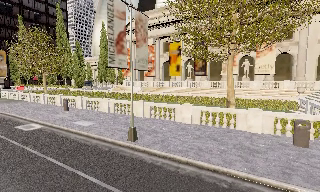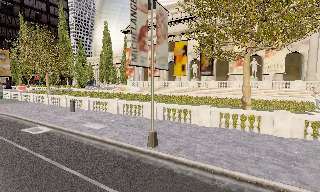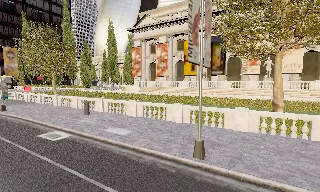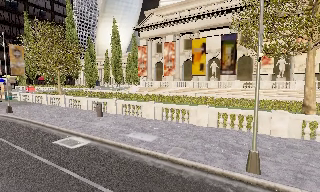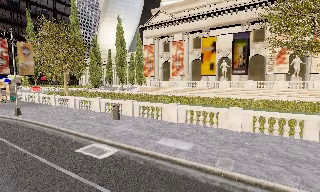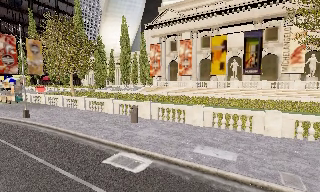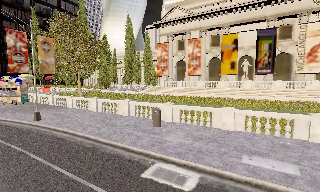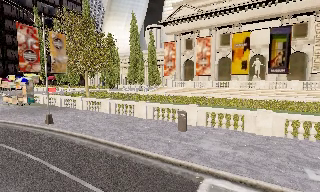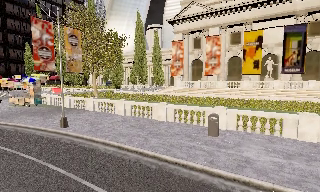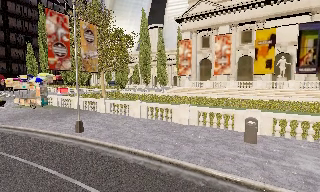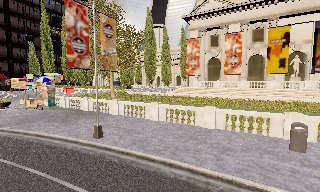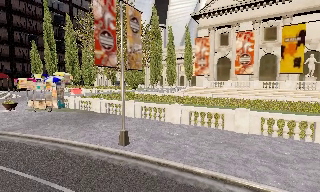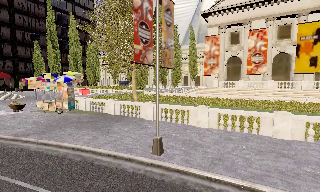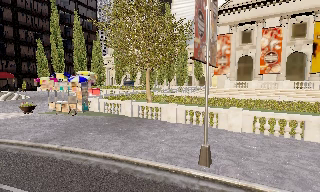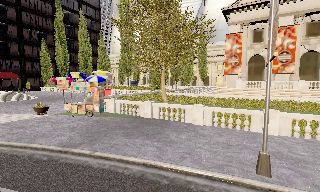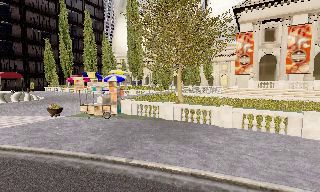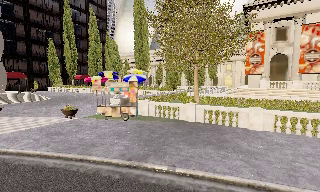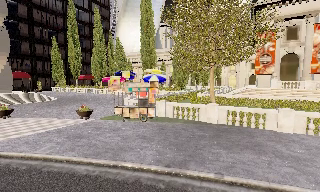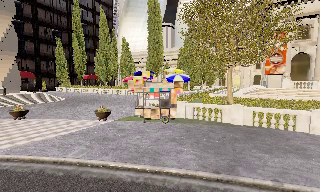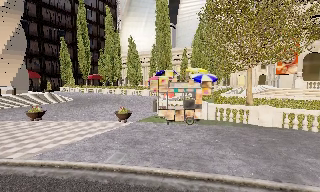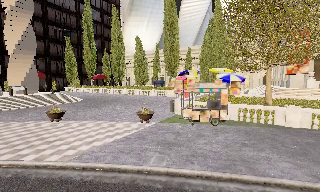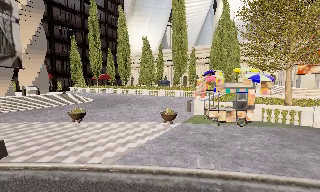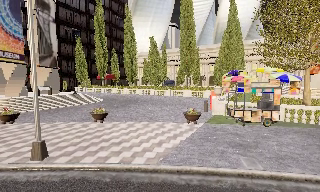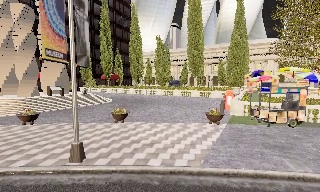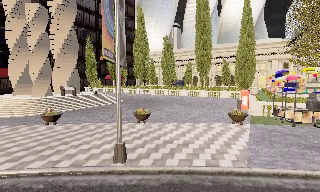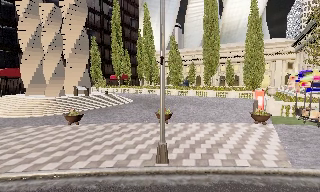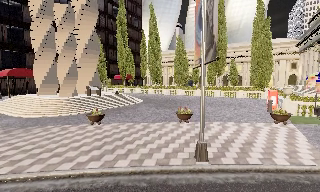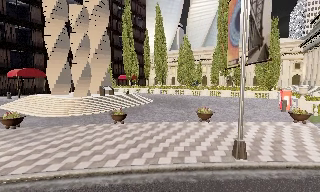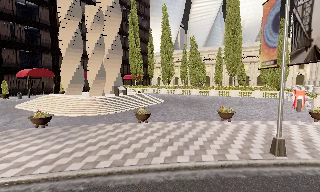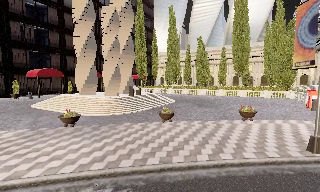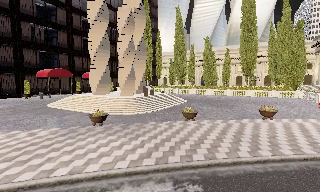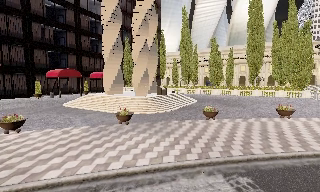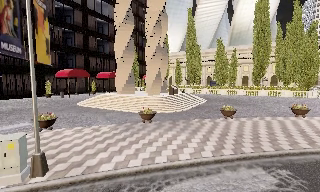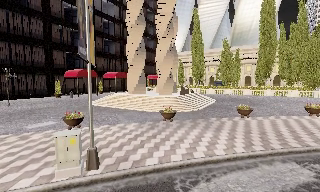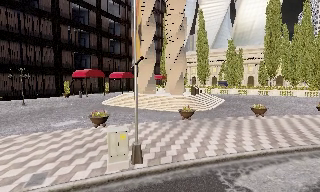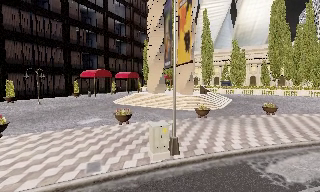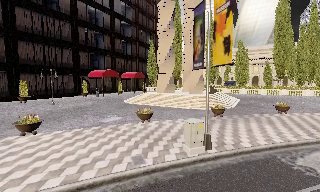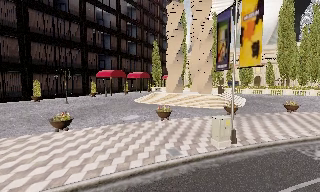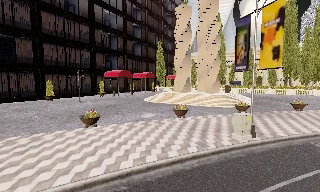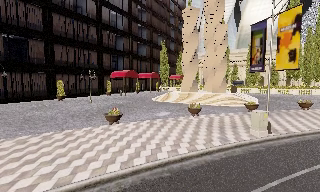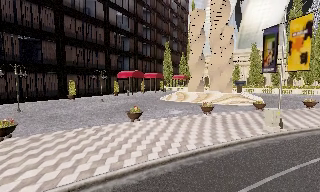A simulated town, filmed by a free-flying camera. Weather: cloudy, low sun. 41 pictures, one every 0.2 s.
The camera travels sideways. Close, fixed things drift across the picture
to the right.
0.0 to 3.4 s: The camera travels to its left and forward, about 30 m, so close, fixed things drift to the right.
3.4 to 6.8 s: The camera travels to its left, about 25 m, so close, fixed things drift to the right.
6.8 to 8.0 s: The camera travels to its left and backward, about 9 m, so close, fixed things drift to the right.
The film runs forward here.
